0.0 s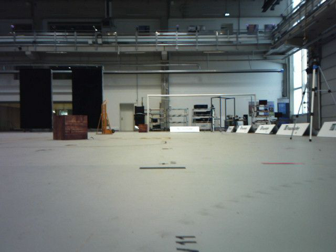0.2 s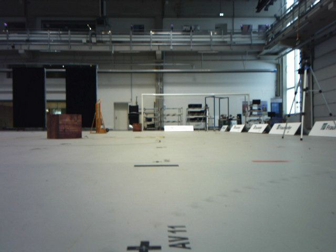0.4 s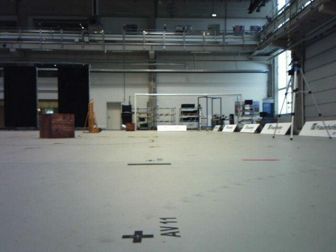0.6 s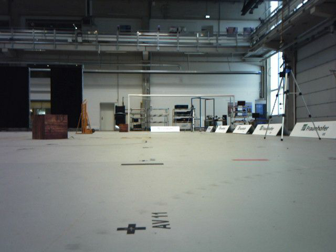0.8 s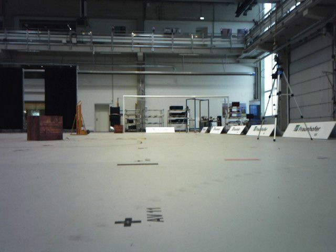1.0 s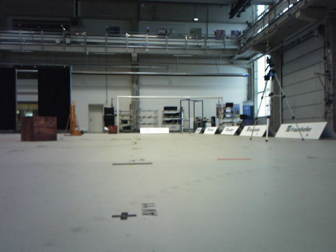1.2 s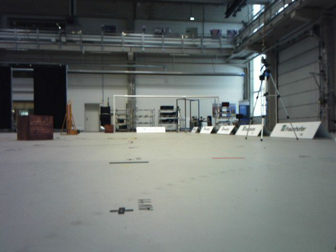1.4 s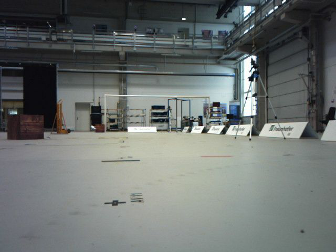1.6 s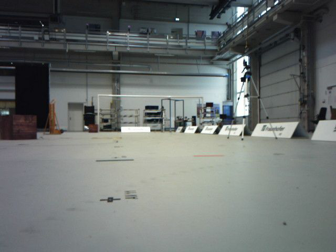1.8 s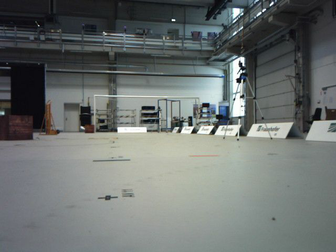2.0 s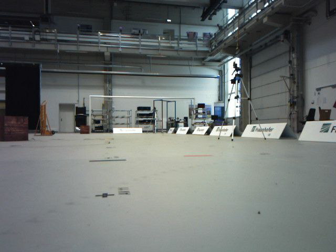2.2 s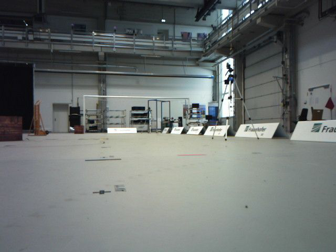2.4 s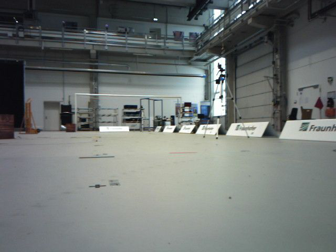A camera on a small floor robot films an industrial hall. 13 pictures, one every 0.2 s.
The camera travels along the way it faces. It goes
backward.
0.0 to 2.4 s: The camera swings to its right by about 15 degrees, and the scene slides to the left. It travels backward, about 0.5 m, so what stands in front gets smaller.
The film runs backward here.
